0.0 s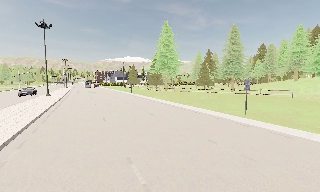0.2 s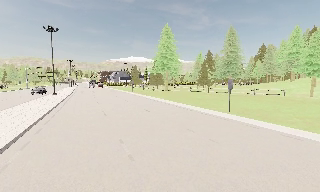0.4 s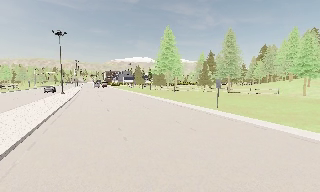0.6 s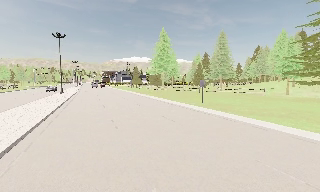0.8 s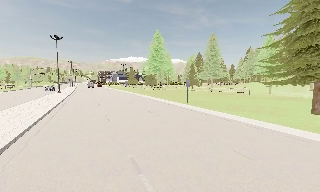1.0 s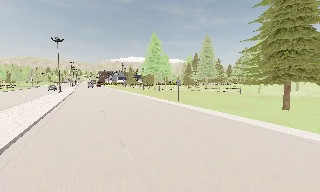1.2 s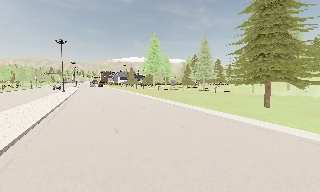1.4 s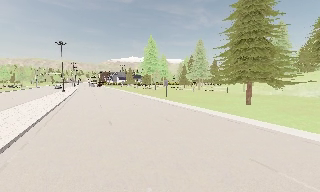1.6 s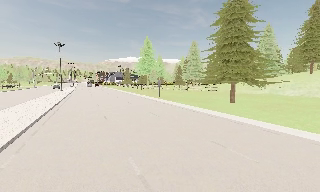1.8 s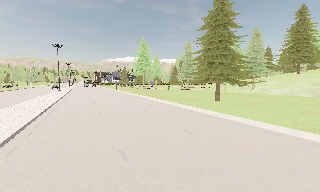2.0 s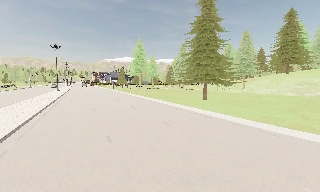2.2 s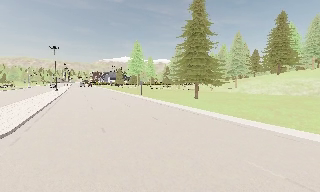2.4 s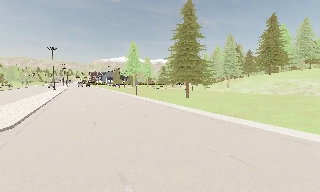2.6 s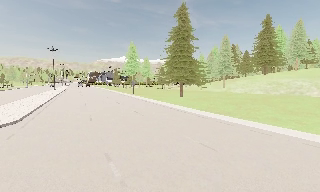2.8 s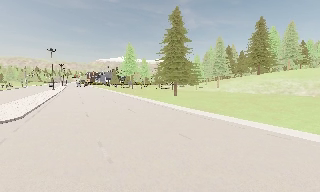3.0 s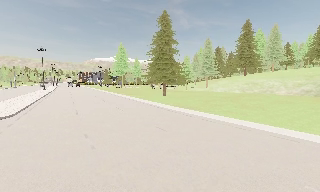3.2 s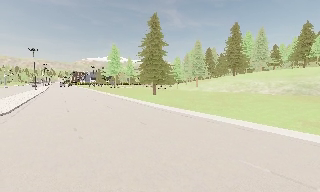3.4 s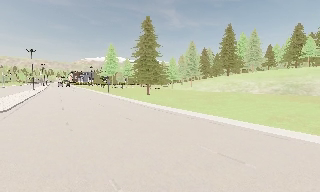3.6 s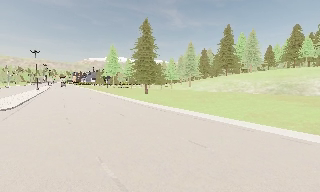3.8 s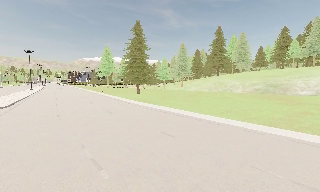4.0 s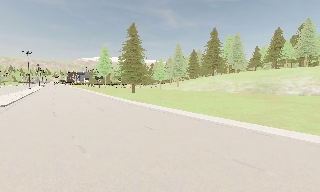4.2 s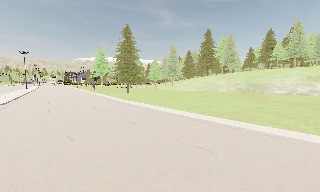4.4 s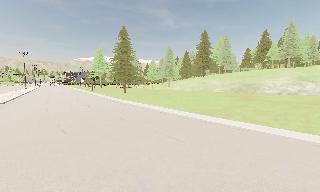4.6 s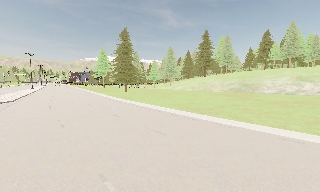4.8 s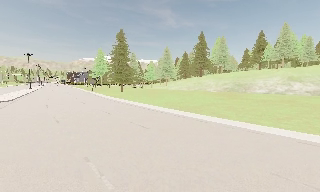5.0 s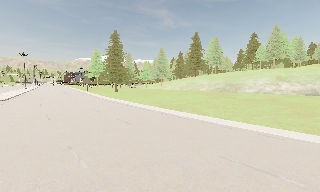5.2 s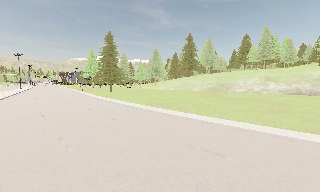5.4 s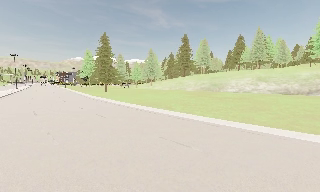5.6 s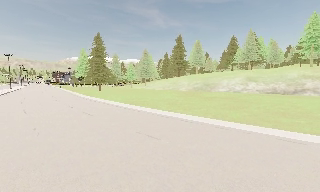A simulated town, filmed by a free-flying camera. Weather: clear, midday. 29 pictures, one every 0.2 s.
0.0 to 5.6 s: The camera swings to its right by about 10 degrees, and the scene slides to the left. It travels backward and to its right, about 45 m, so what stands in front gets smaller.
The film runs backward here.
